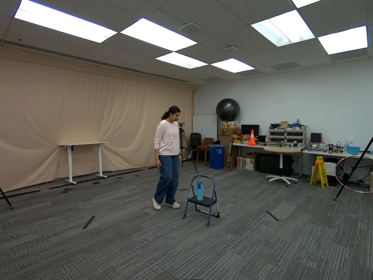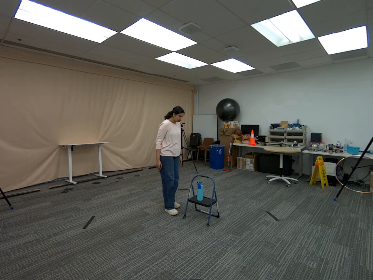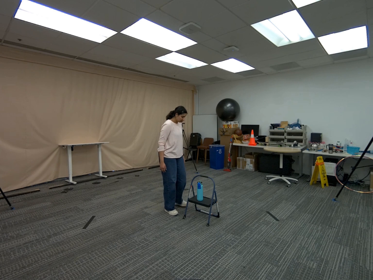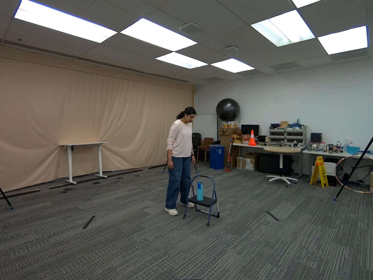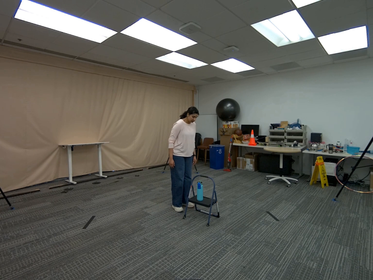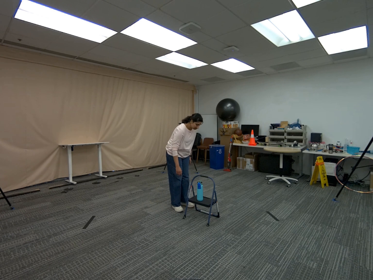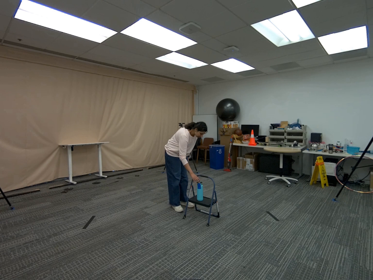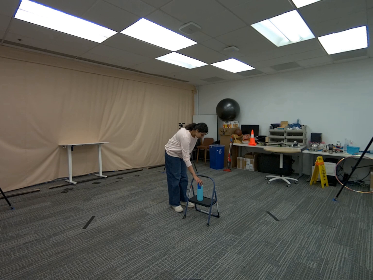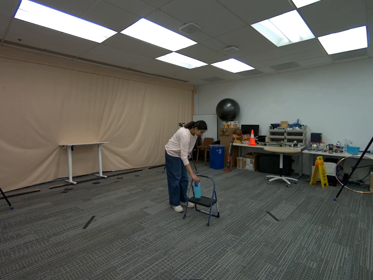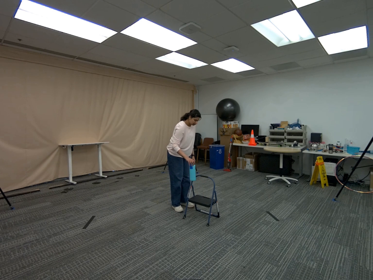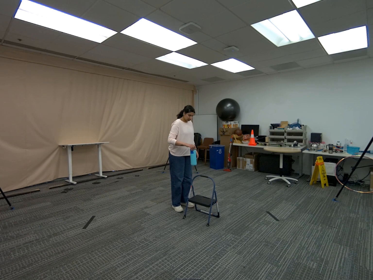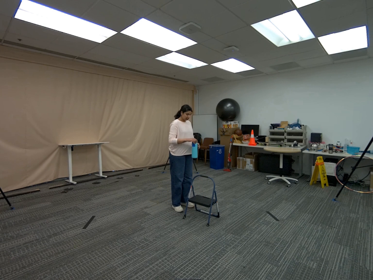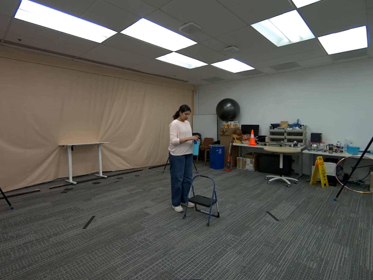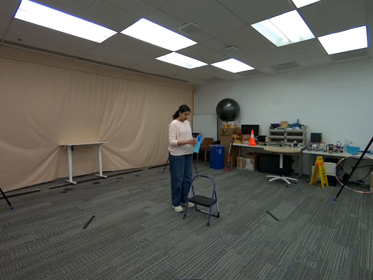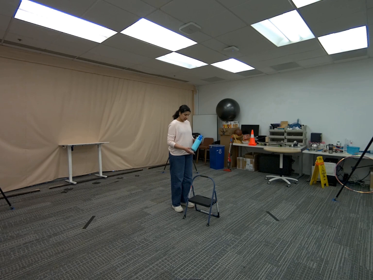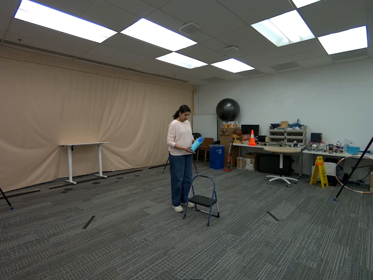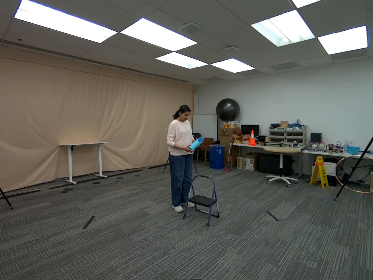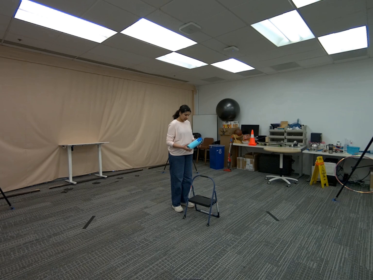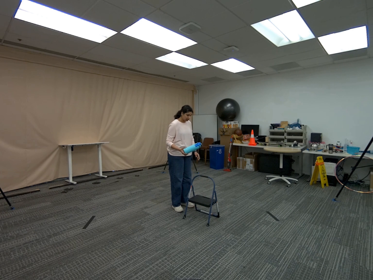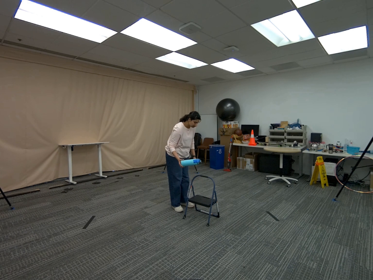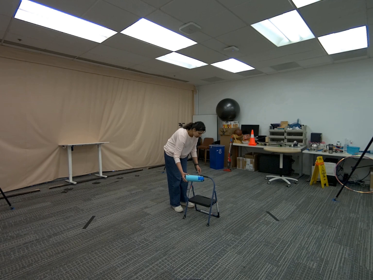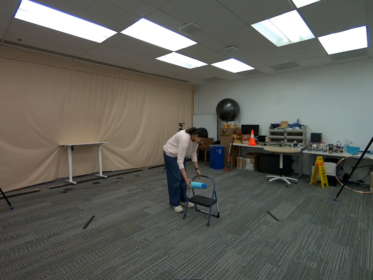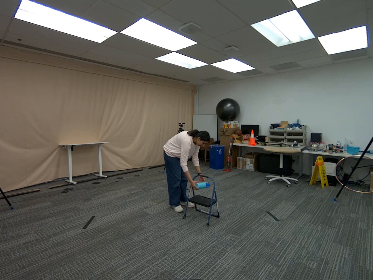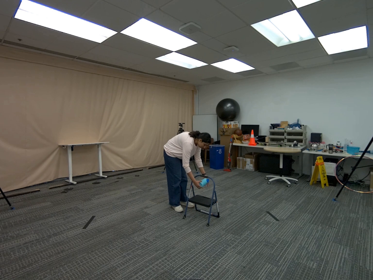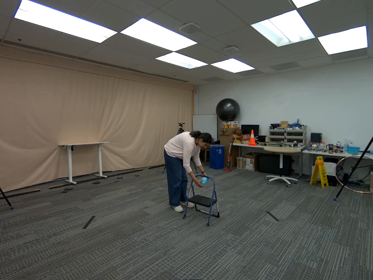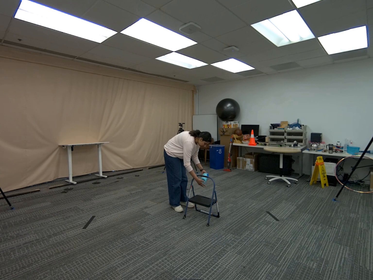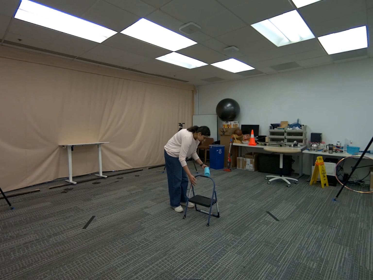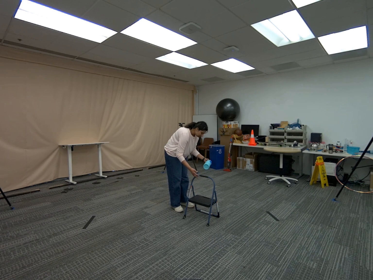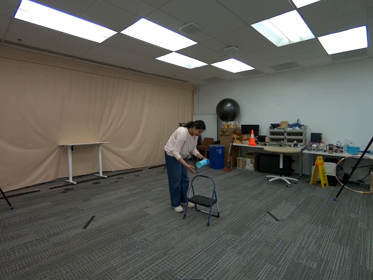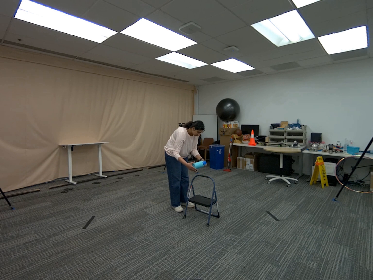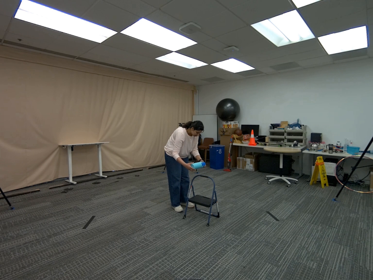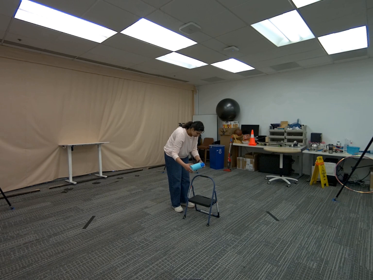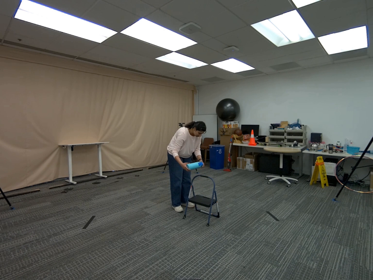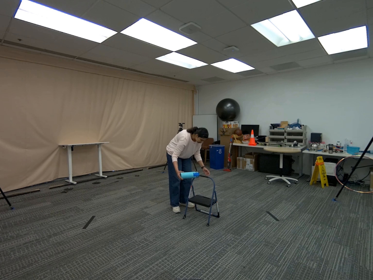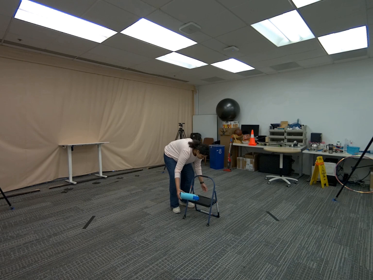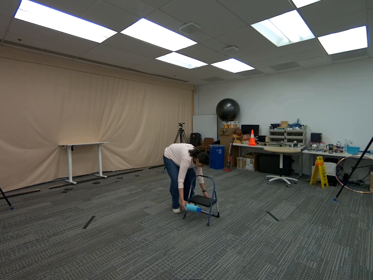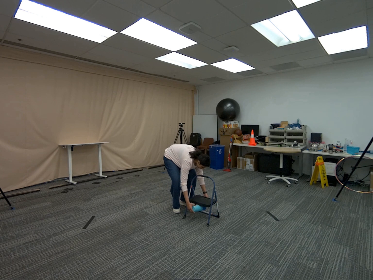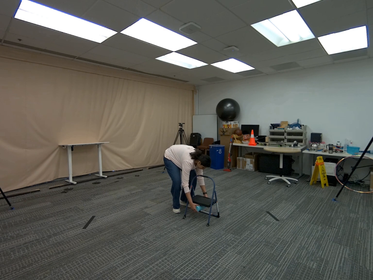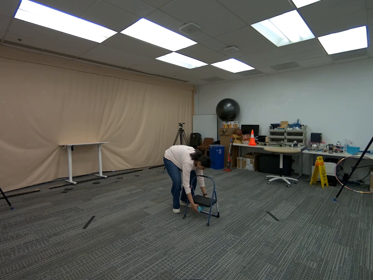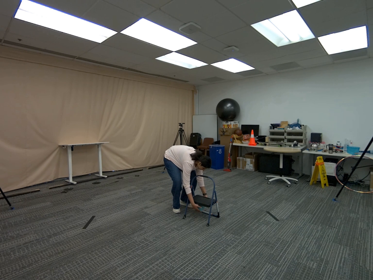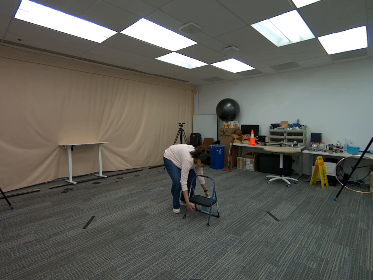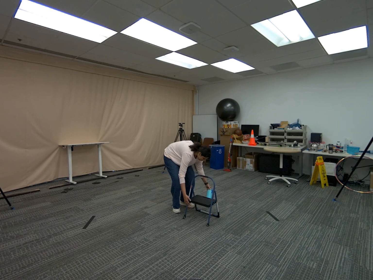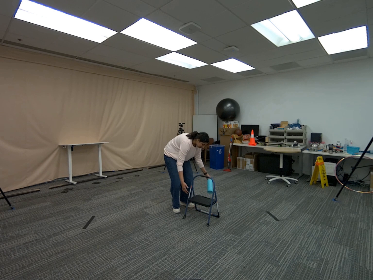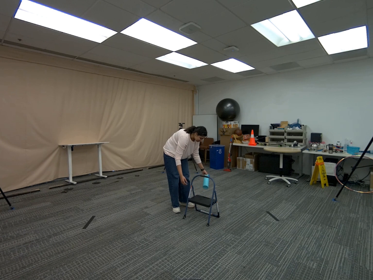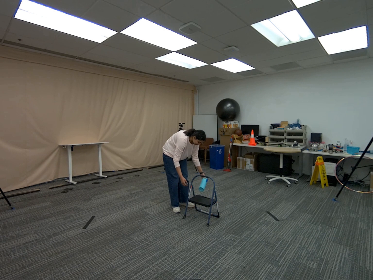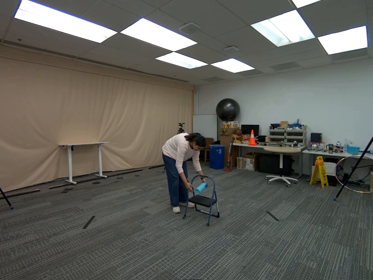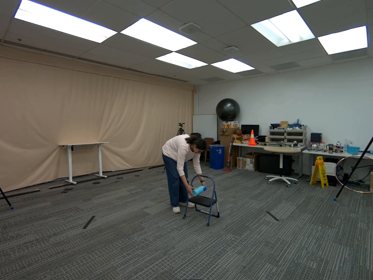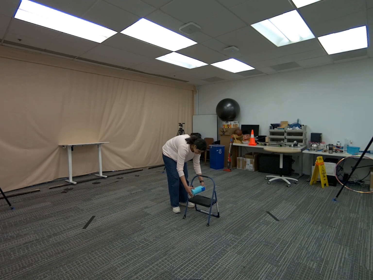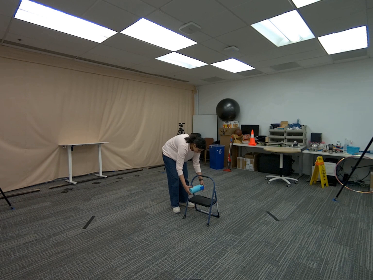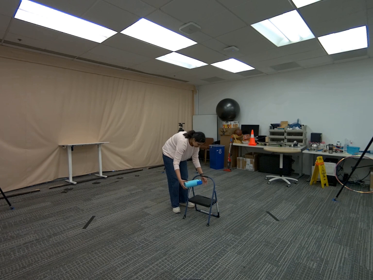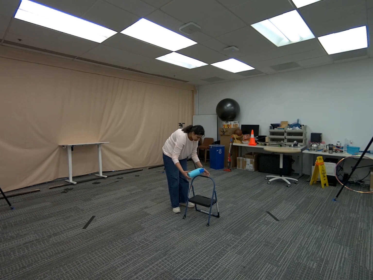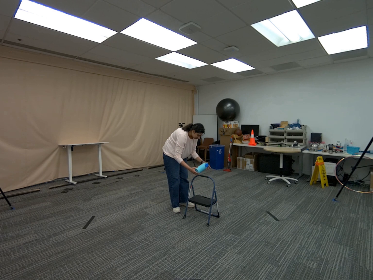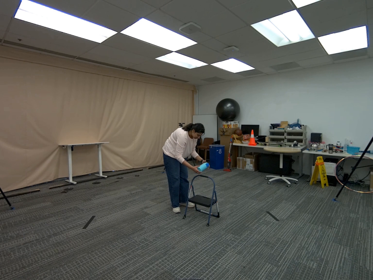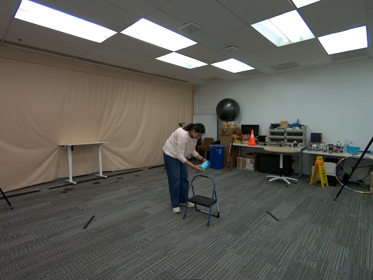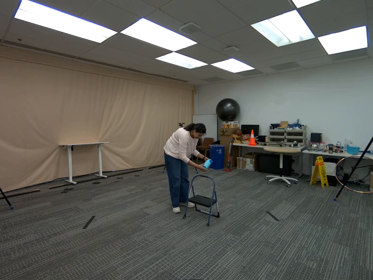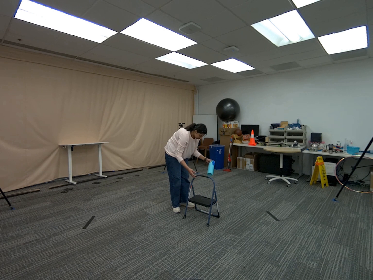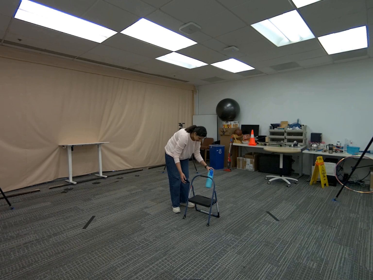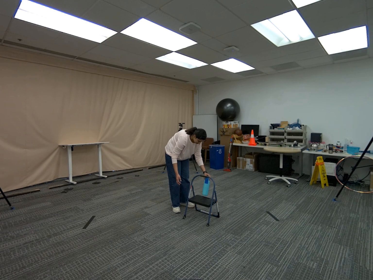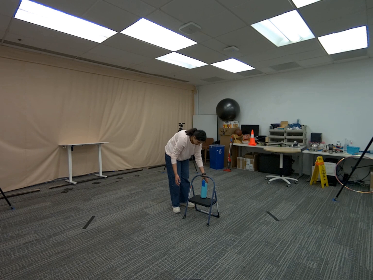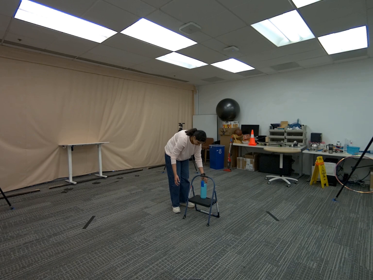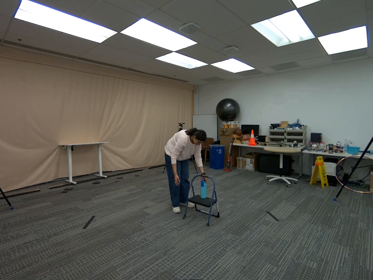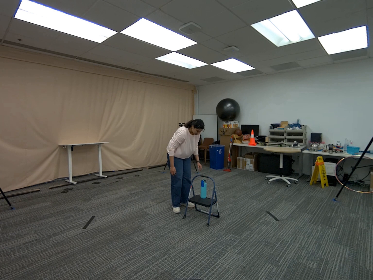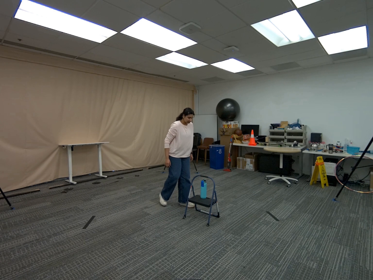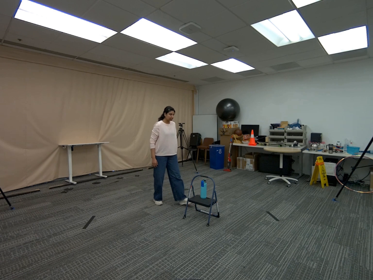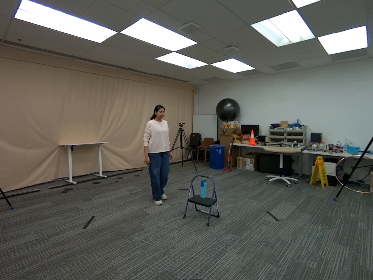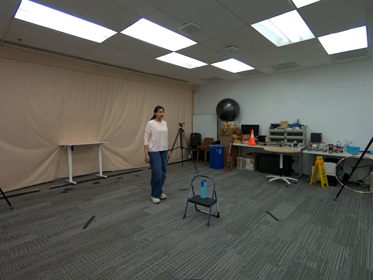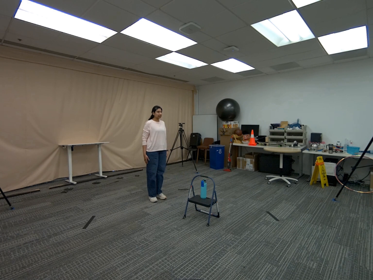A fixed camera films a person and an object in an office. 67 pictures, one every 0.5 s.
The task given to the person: Walk to the cyan water bottle on the step ladder. Pick it up with your right hand and pass it through the ladder to your left hand. Continue passing it back and forth a few times, then place the bottle back on the step ladder when finished.
